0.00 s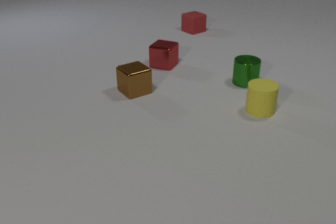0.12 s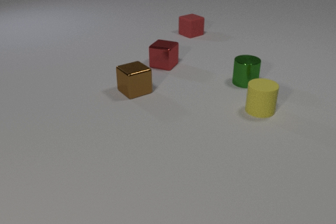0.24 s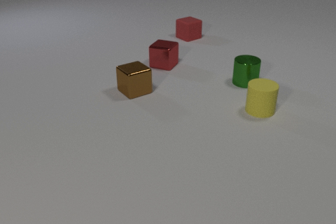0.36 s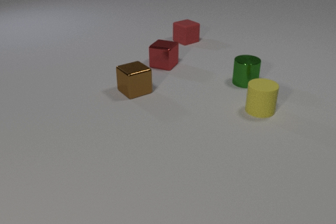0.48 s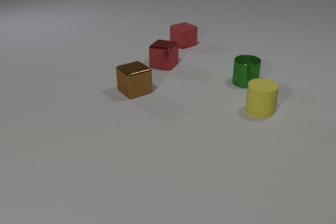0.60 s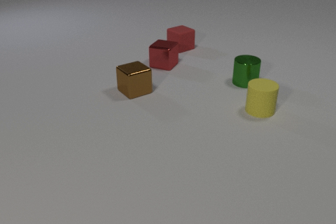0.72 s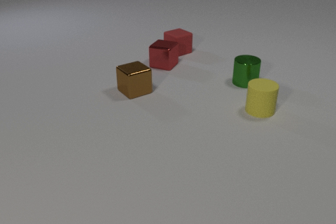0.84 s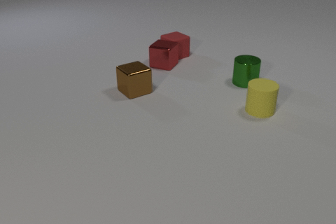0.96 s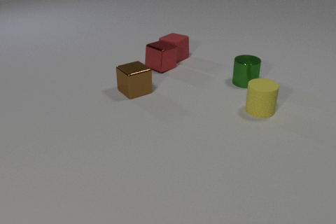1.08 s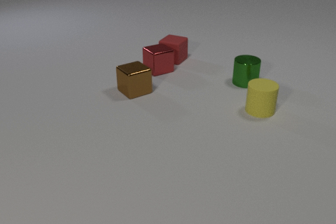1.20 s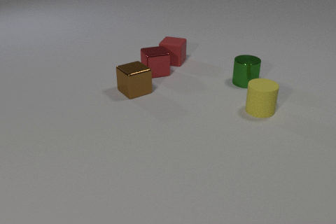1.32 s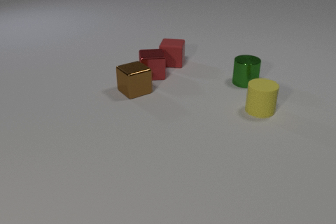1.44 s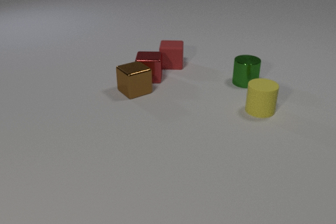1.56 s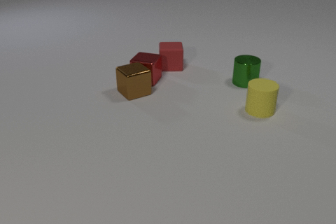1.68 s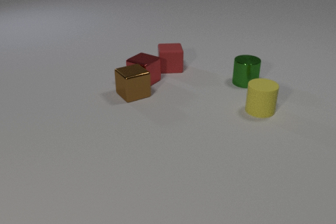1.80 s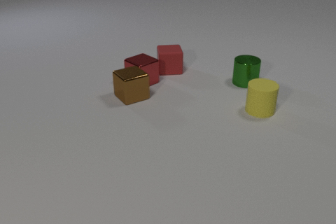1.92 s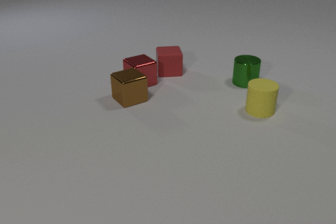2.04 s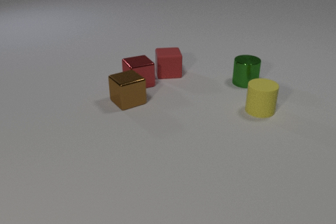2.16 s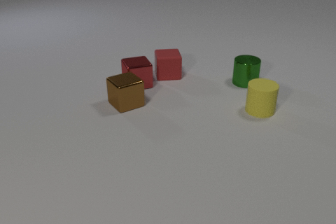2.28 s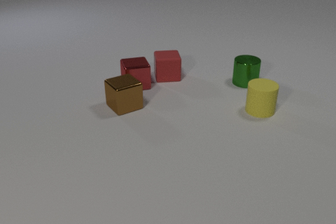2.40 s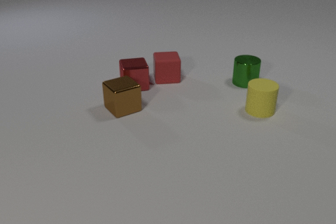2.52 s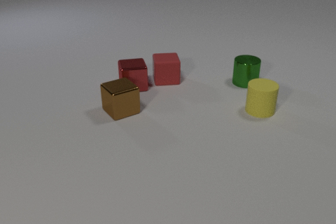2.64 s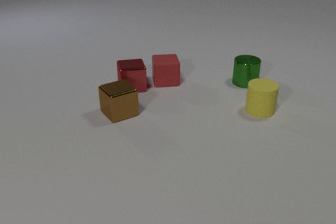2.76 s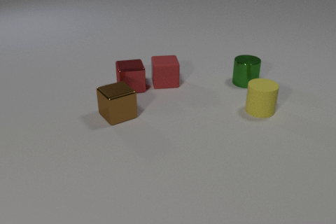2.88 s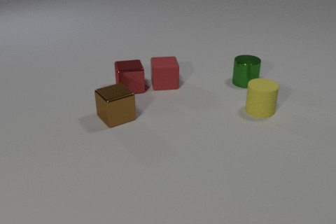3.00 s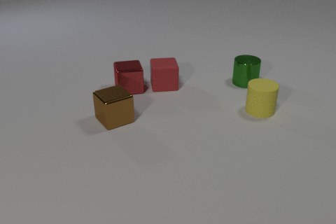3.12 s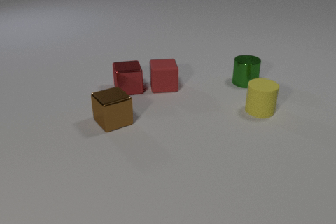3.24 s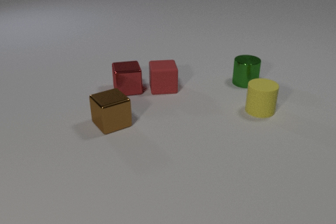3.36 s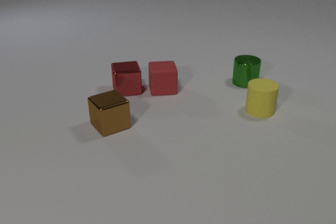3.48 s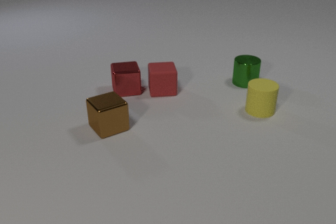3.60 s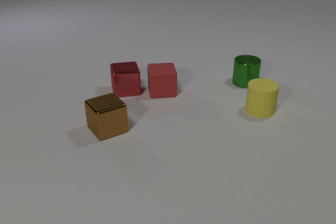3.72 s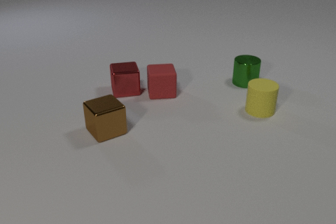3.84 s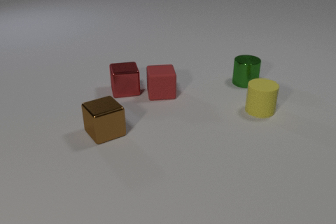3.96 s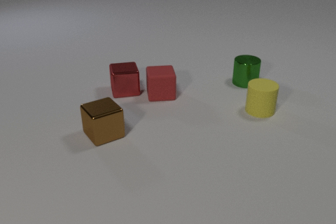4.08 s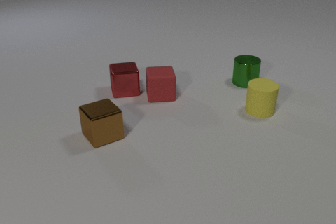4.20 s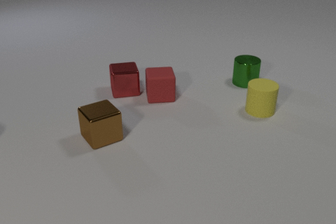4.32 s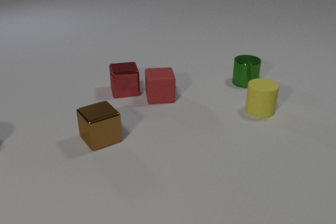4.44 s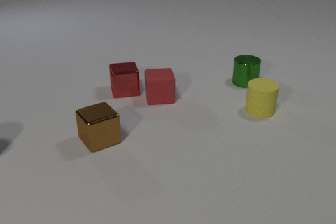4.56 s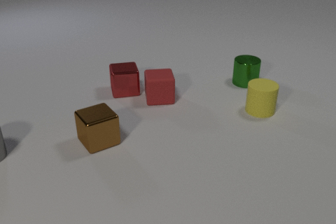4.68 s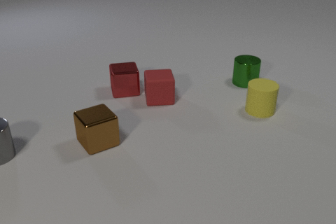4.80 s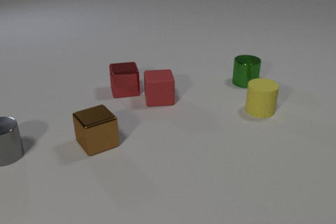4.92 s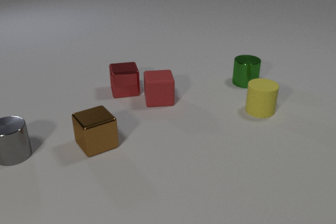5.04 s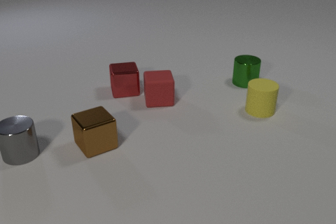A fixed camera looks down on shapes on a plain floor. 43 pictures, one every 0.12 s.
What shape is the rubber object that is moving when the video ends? cube.
How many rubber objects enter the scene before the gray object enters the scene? 0.
Are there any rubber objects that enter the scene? no.
0.00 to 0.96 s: The red rubber cube slides toward the camera. The red metal cube slides toward the camera. The red rubber cube and the red metal cube collide.
0.96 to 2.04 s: The red rubber cube slides toward the camera, spins counterclockwise seen from above by about 45 degrees, its near face sliding to the right. The red metal cube slides toward the camera and to the left, spins clockwise seen from above by about 120 degrees, its near face sliding to the left. The brown metal cube slides toward the camera. The red metal cube and the brown metal cube collide.
2.04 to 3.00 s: The red rubber cube slides toward the camera. The red metal cube slides toward the camera and to the left. The brown metal cube slides toward the camera.
3.00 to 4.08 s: The red rubber cube slides toward the camera. The brown metal cube slides toward the camera and to the left.
4.08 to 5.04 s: The red rubber cube slides toward the camera. The brown metal cube slides toward the camera and to the left. The gray metal cylinder comes in at the left edge, slides to the right.
